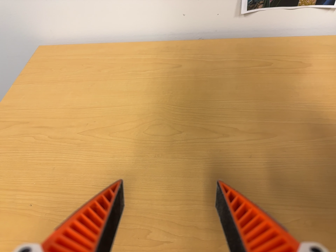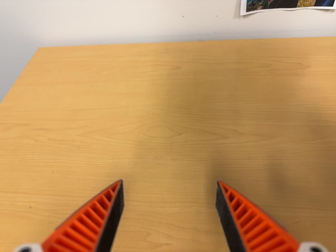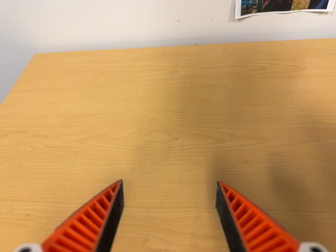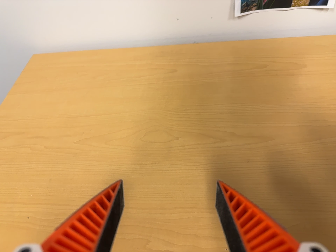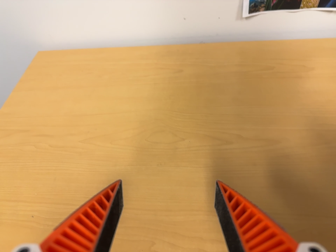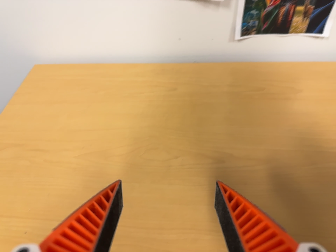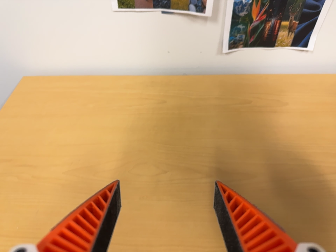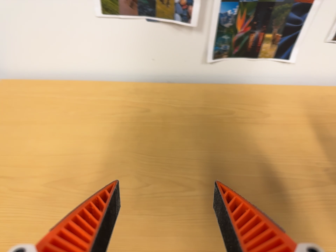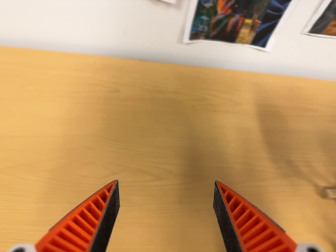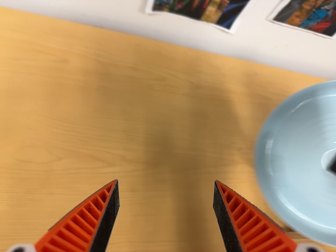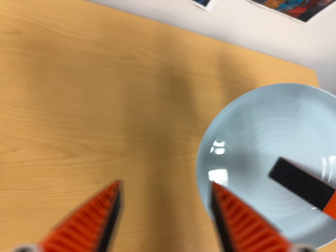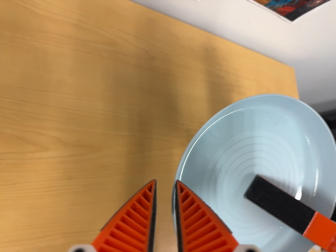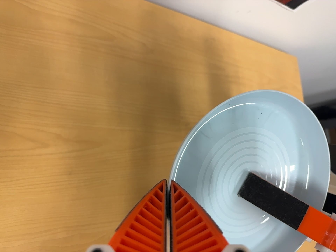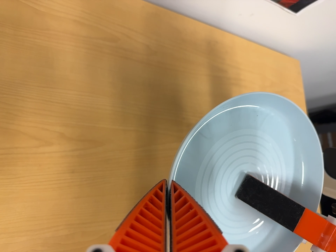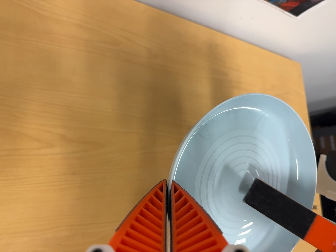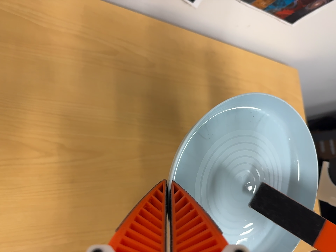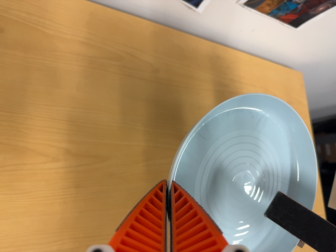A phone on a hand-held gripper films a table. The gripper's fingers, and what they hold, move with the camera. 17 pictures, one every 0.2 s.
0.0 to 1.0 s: The camera shifts only a little, or ends up much as it began.
1.0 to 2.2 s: The camera swings to its right by about 35 degrees, and the scene slides to the left. It travels toward the top of its view and forward, about 20 cm. Its aim tips toward the bottom of its view by about 30 degrees. It rolls about its line of sight by about 15 degrees, and the scene rotates clockwise.
2.2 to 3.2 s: The camera shifts only a little, or ends up much as it began.
The film runs backward here.
